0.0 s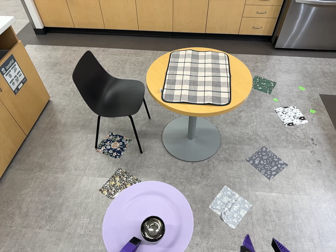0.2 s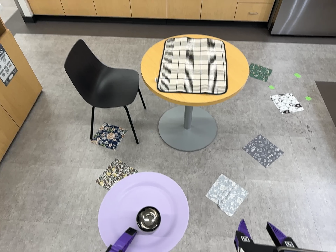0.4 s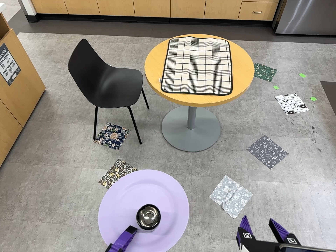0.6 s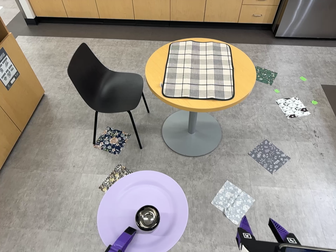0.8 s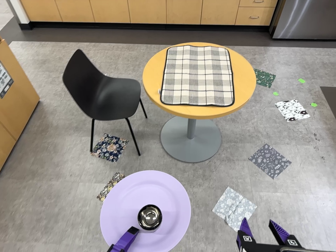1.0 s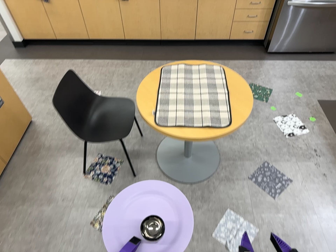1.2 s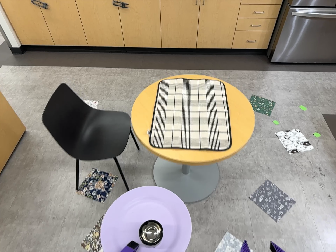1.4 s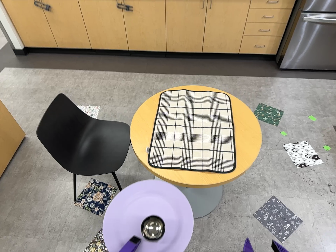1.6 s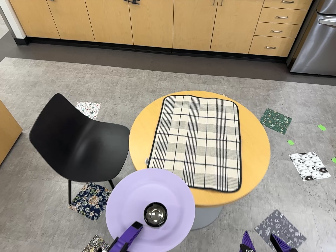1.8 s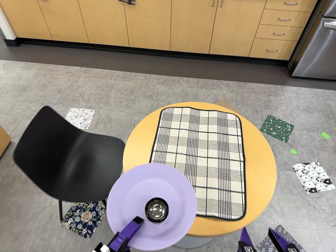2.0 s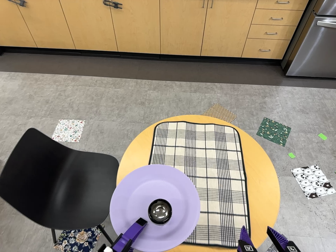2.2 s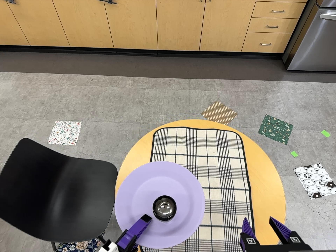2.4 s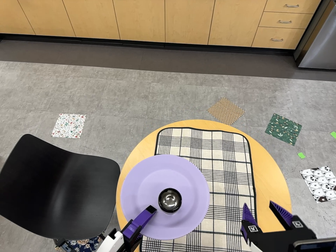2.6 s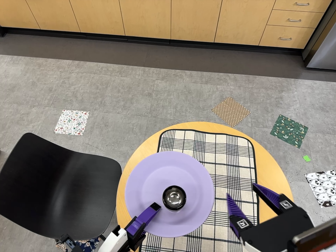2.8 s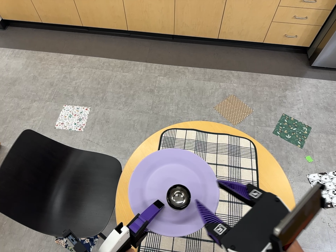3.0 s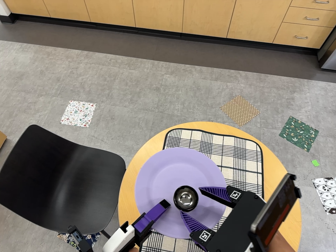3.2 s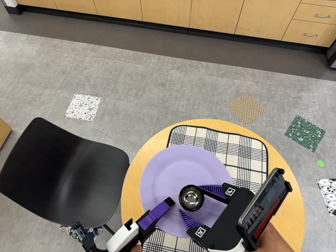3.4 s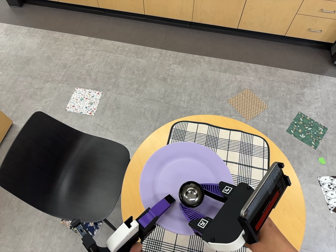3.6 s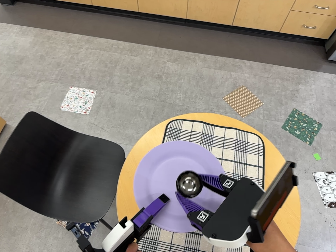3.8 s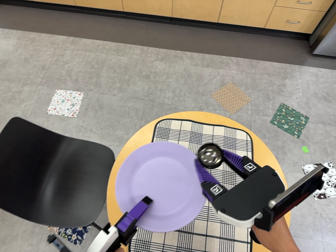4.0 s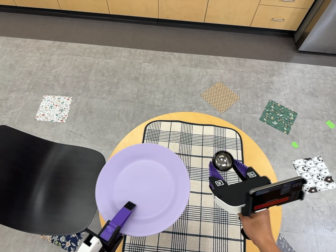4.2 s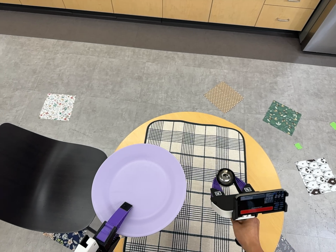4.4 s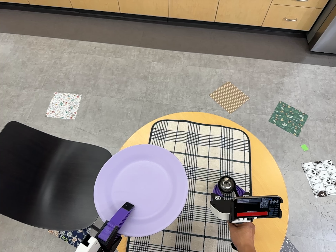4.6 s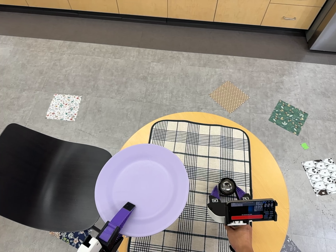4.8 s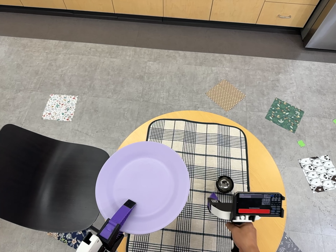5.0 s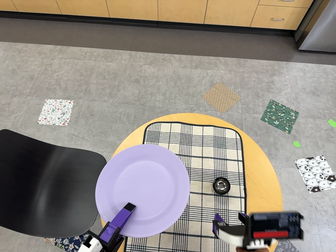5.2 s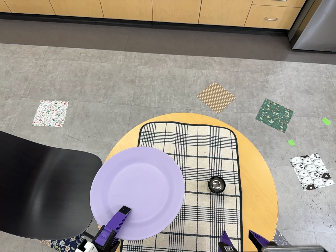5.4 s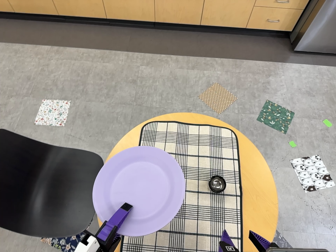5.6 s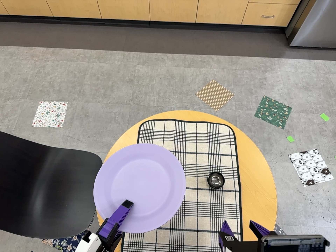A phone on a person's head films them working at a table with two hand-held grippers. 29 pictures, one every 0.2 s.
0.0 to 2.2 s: The camera travels toward the top of its view and forward, about 100 cm, so close, fixed things drift downward.
2.2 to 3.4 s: The camera travels toward the top of its view and forward, about 16 cm. It rolls about its line of sight by about 10 degrees, and the scene rotates clockwise.
3.4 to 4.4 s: The camera travels to its right, about 5 cm, so close, fixed things drift to the left.
4.4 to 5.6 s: The camera shifts only a little, or ends up much as it began.
The film runs forward here.
